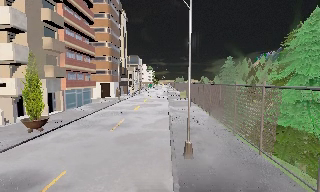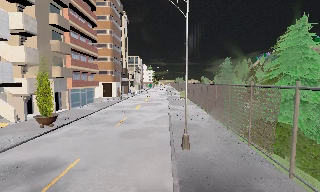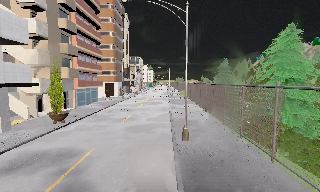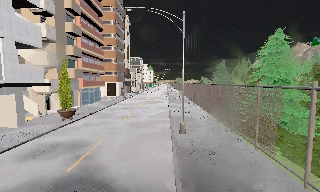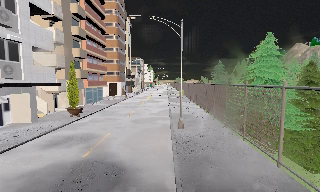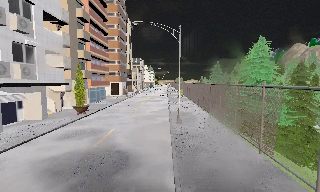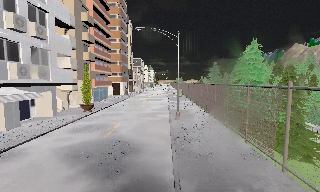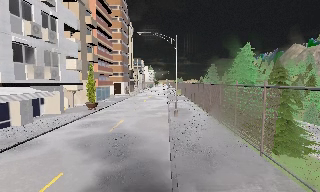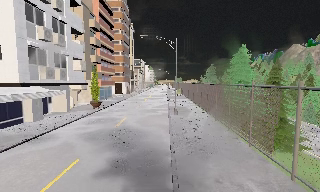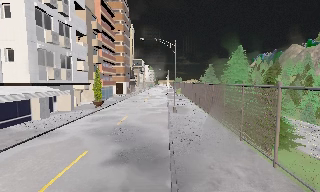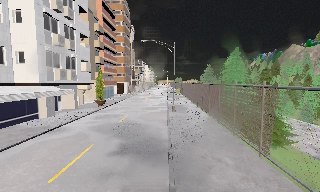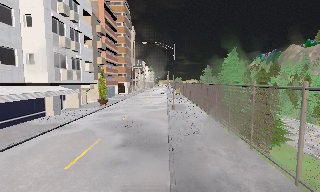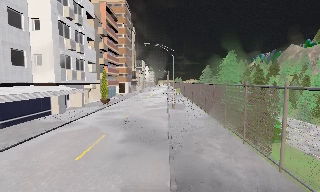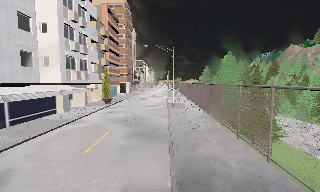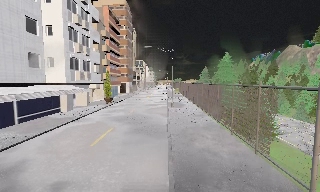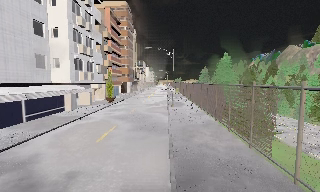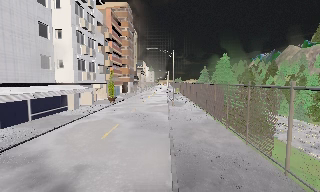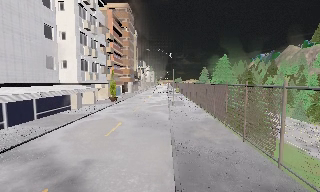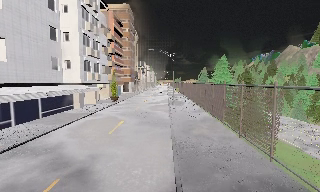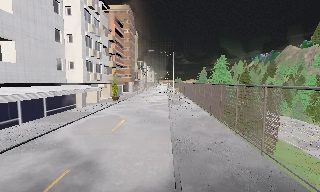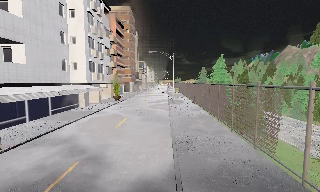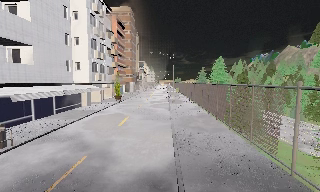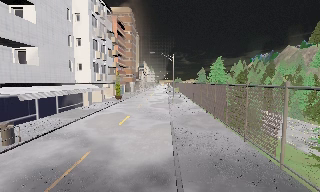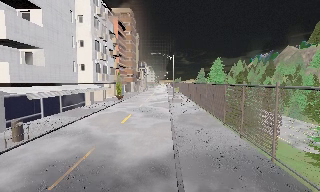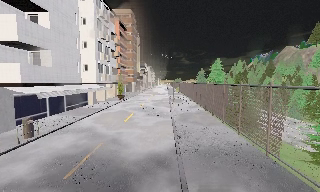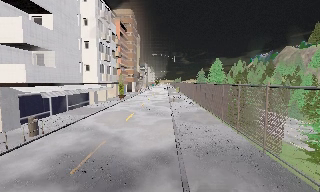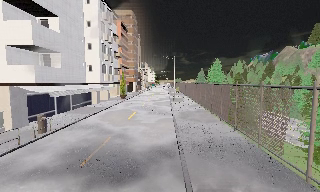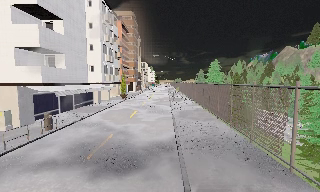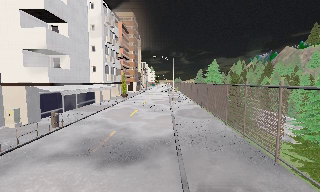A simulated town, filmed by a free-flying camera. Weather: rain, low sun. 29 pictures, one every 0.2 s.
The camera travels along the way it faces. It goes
backward.
0.0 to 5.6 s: The camera travels backward, about 20 m, so what stands in front gets smaller. It loses speed.
The film runs backward here.
